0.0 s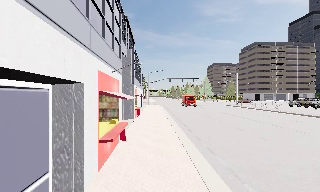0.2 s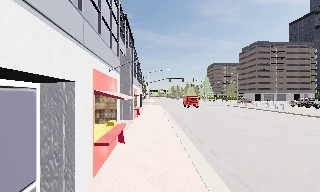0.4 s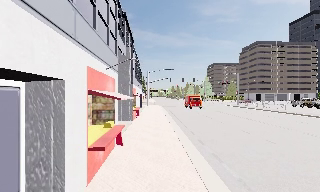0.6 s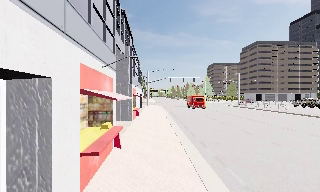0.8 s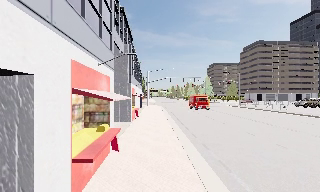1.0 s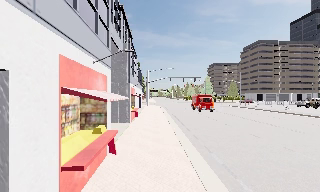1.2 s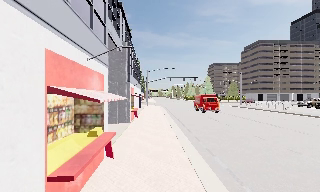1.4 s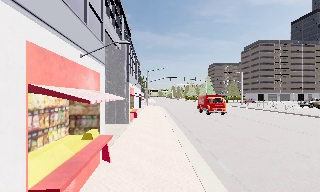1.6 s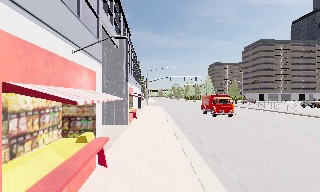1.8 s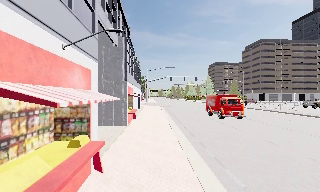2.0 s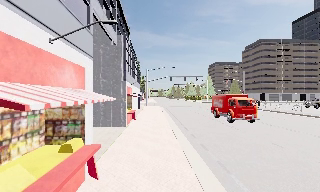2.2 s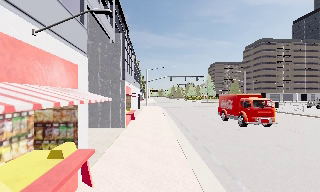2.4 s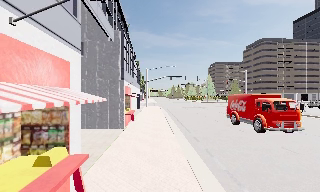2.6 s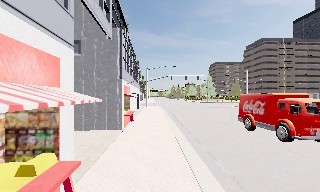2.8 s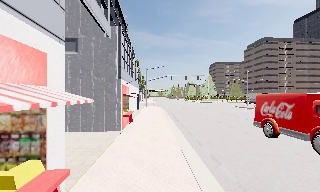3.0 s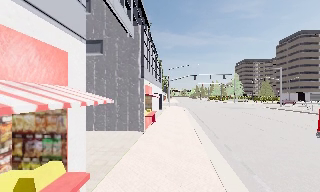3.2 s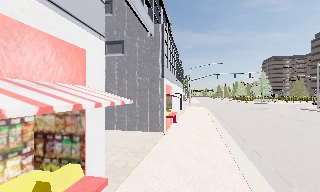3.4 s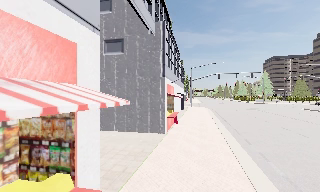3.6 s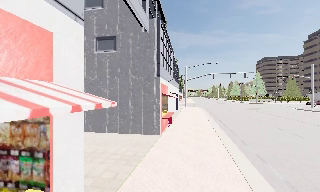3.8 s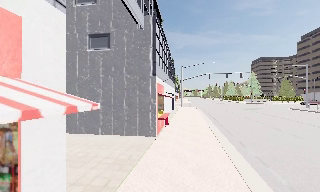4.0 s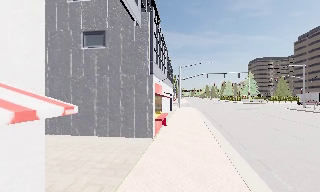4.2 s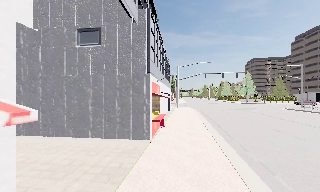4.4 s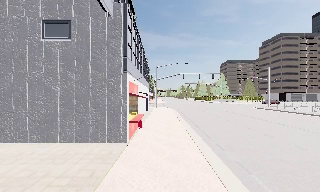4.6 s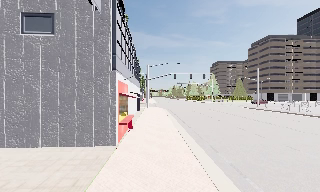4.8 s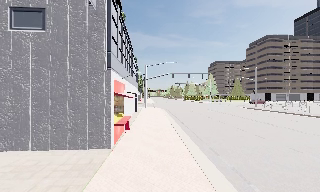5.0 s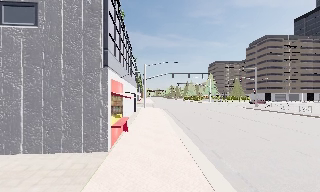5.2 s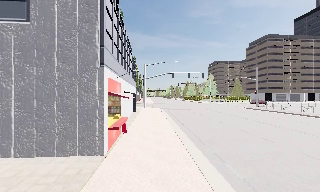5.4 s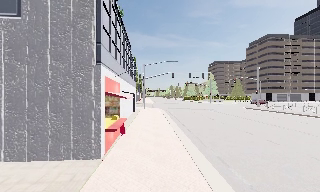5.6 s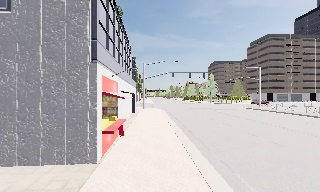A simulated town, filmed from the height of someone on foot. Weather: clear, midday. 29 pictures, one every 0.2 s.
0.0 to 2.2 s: The camera travels forward, about 4 m, so what stands in front looms larger.
2.2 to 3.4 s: The camera swings to its left by about 15 degrees, and the scene slides to the right. It travels forward, about 2 m, so what stands in front looms larger.
3.4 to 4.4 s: The scene slides to the left, as the camera pans about 15 degrees to its right. It travels forward, about 1.5 m, so what stands in front looms larger.
4.4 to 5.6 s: The camera travels forward, about 2 m, so what stands in front looms larger.
The film runs forward here.
